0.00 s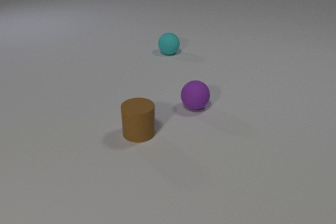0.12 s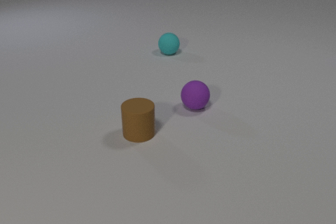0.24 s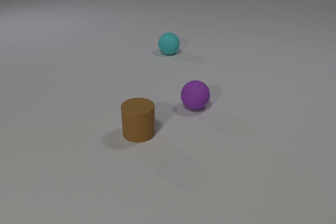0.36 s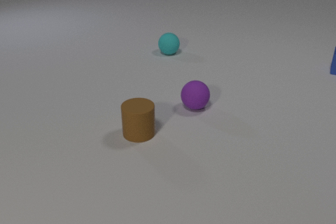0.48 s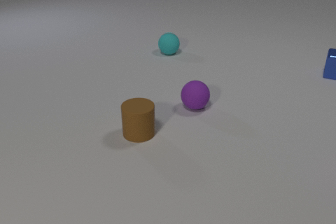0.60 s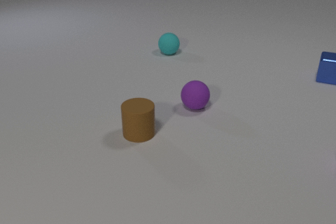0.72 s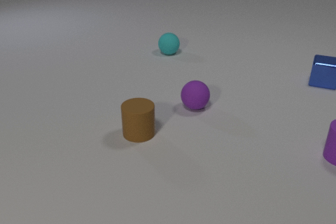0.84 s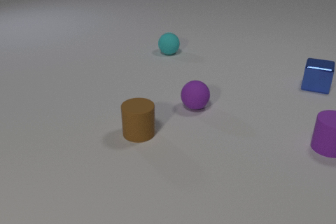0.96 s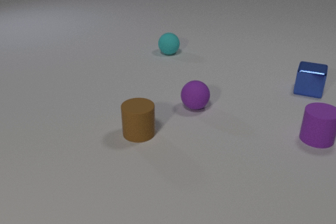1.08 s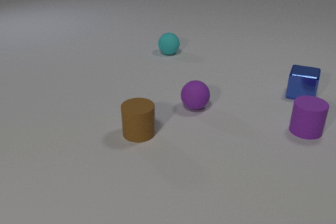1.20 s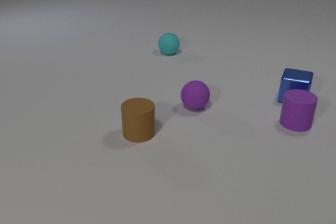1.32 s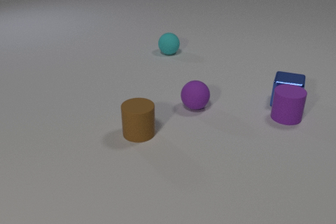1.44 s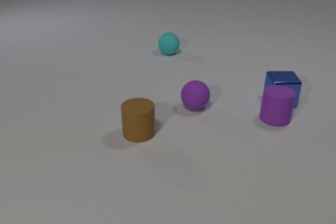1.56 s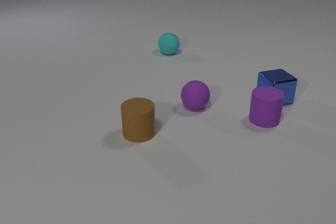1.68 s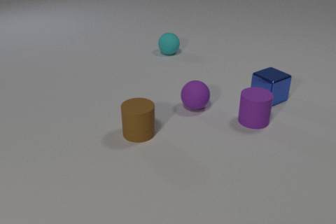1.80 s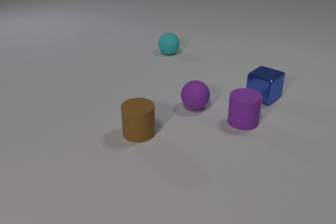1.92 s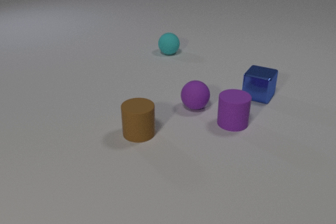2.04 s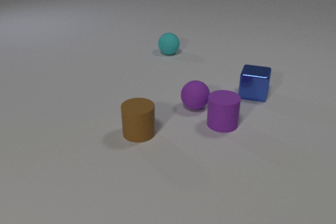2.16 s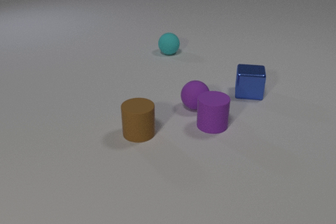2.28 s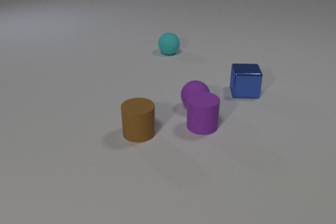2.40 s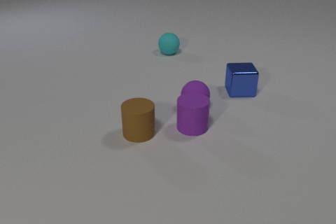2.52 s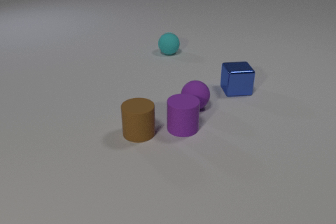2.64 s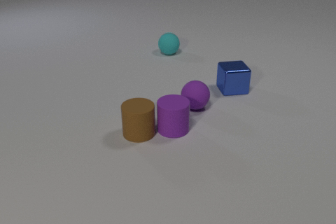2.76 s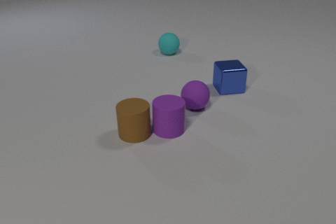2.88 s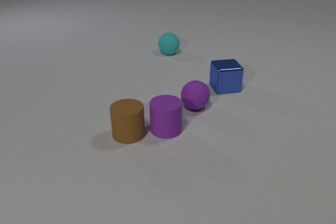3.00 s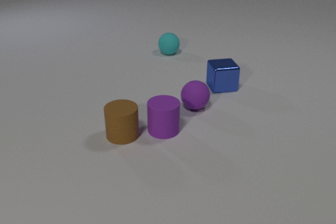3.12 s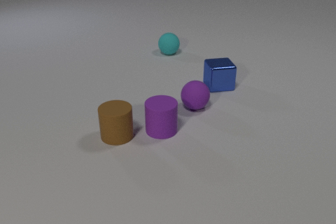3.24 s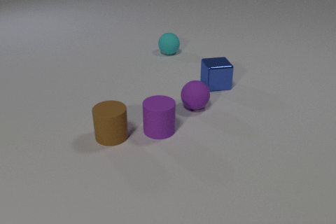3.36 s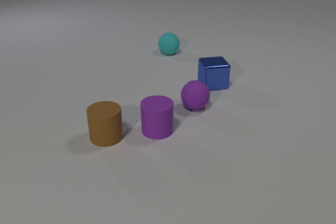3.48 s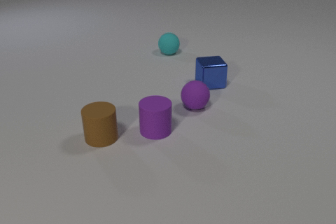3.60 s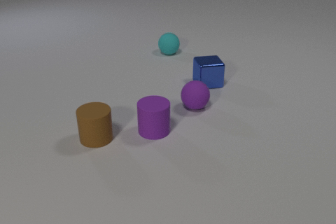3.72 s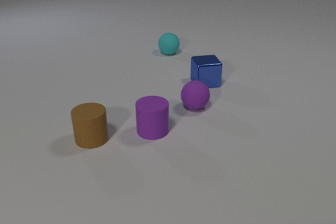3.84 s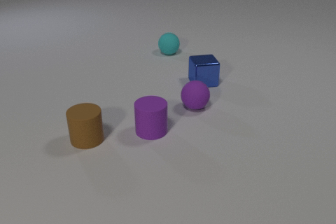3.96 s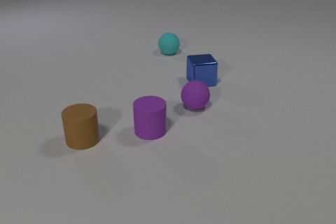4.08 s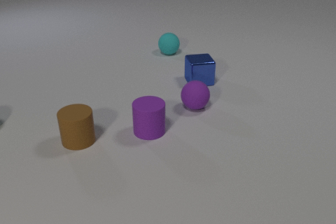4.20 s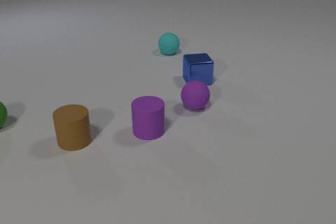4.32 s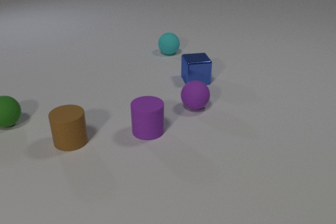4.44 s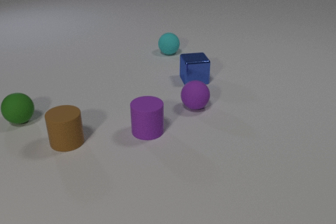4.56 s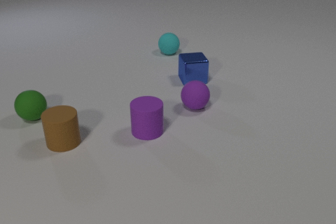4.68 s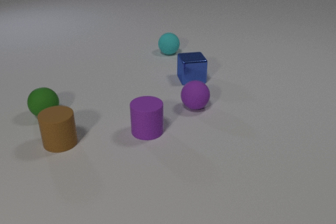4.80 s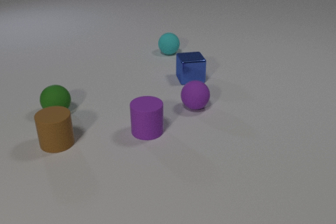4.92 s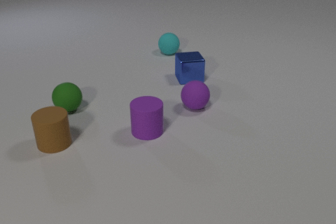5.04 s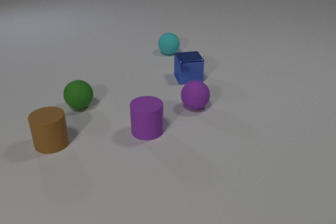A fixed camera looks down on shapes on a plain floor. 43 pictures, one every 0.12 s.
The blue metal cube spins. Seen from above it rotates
counterclockwise.
The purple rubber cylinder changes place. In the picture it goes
to the left.
0.00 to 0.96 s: The purple rubber cylinder comes in at the right edge, slides to the left and away from the camera. The blue metal cube comes in at the right edge, slides toward the camera and to the left.
0.96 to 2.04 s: The purple rubber cylinder slides to the left. The blue metal cube slides to the left and toward the camera, spins so that its near face slides to the right, counterclockwise seen from above. The purple rubber cylinder and the blue metal cube collide.
2.04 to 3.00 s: The purple rubber cylinder slides to the left. The blue metal cube slides to the left, spins counterclockwise seen from above by about 30 degrees, its near face sliding to the right. The brown rubber cylinder slides to the left. The purple rubber cylinder and the brown rubber cylinder collide.
3.00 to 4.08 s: The purple rubber cylinder slides to the left. The blue metal cube slides to the left and away from the camera. The brown rubber cylinder slides to the left.
4.08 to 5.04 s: The blue metal cube slides to the left and away from the camera. The brown rubber cylinder slides to the left. The green rubber sphere comes in at the left edge, rolls to the right.
What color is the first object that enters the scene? blue.
What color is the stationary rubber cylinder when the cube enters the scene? brown.
What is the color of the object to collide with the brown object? purple.
